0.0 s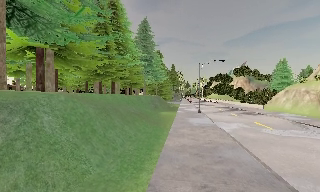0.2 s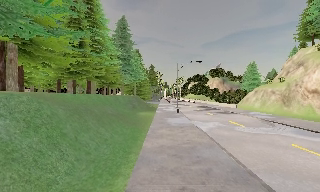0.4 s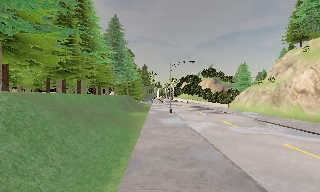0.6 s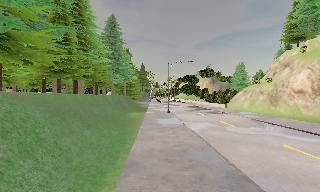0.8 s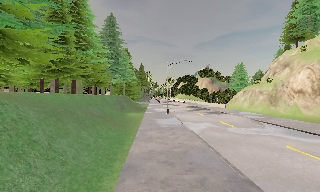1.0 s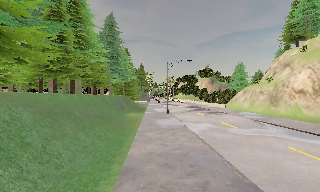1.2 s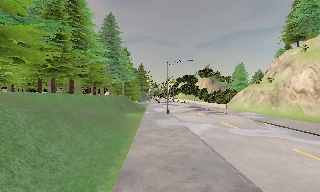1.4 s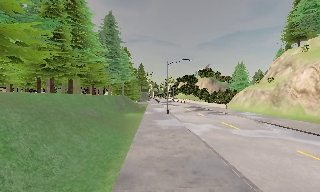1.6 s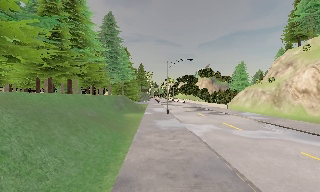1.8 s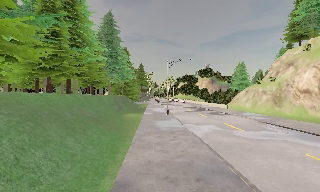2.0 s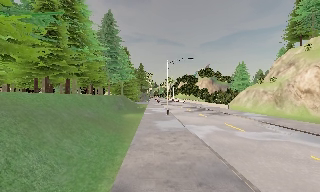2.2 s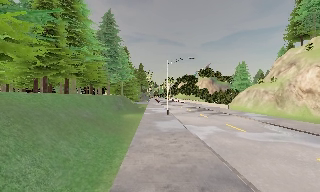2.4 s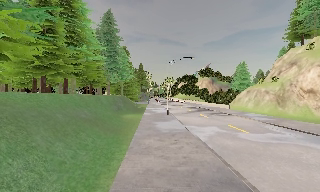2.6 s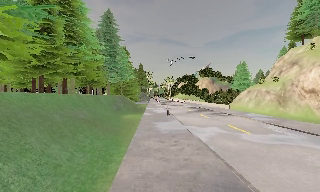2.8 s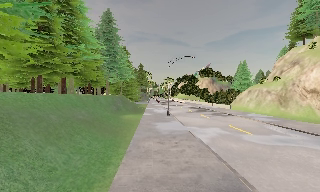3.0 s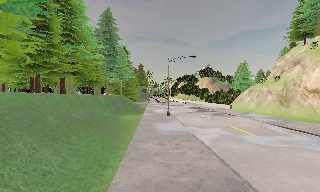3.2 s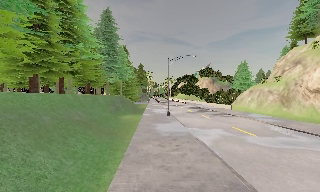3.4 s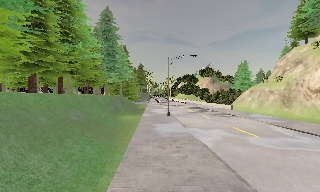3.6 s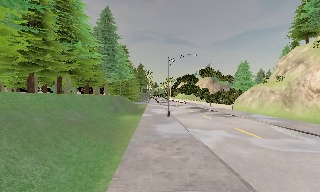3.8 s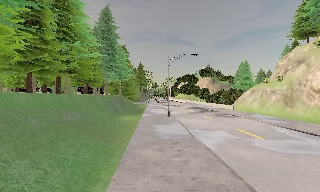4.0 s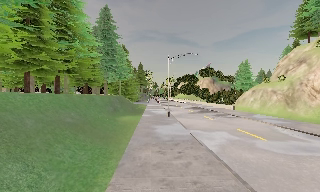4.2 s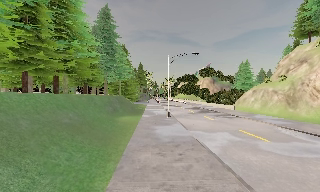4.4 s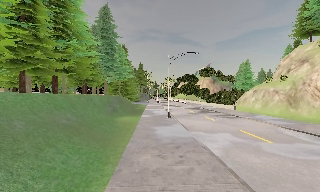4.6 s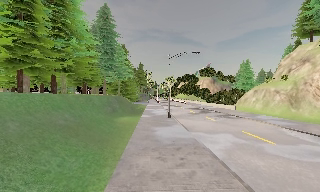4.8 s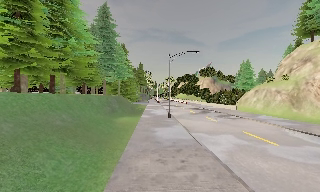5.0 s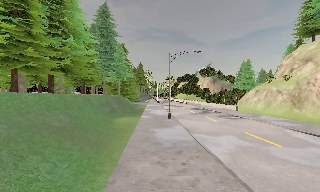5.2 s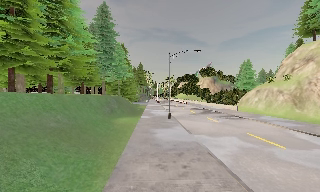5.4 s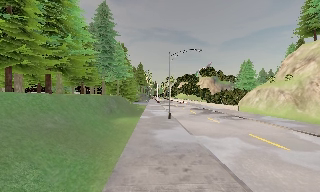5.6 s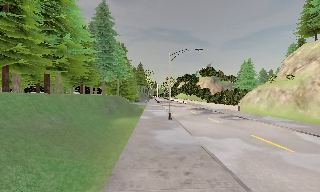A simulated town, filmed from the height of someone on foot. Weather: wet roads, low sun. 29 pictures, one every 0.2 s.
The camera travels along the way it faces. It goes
forward.
0.0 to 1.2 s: The camera pans to its right, which is clockwise from overhead, by about 10 degrees. It travels forward, about 1.5 m, so what stands in front looms larger.
1.2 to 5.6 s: The camera travels forward, about 5 m, so what stands in front looms larger.
The film runs forward here.
